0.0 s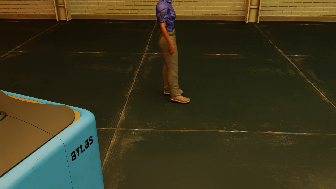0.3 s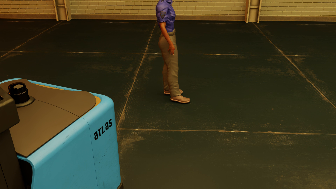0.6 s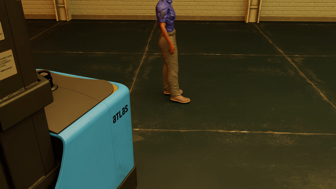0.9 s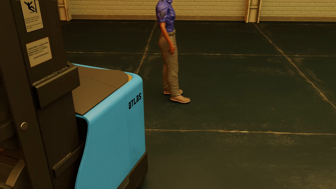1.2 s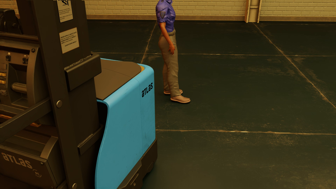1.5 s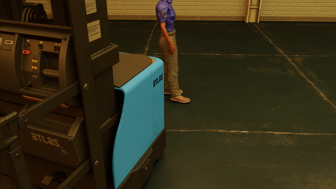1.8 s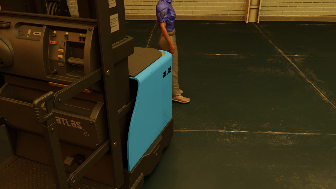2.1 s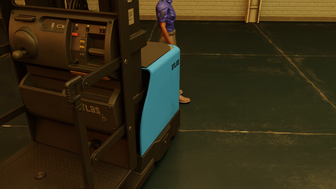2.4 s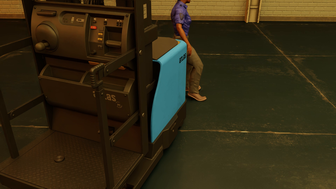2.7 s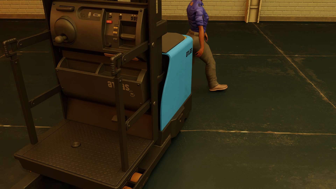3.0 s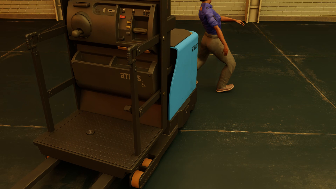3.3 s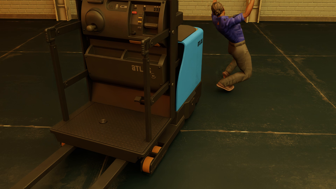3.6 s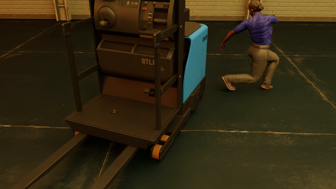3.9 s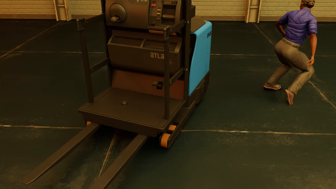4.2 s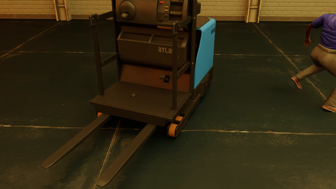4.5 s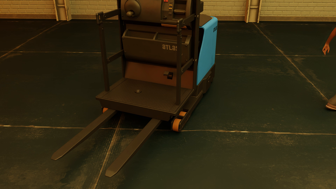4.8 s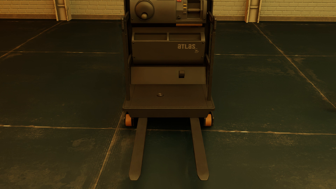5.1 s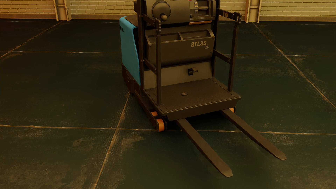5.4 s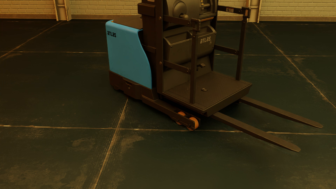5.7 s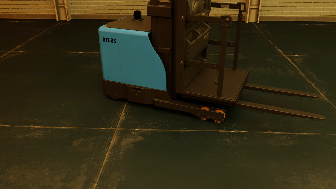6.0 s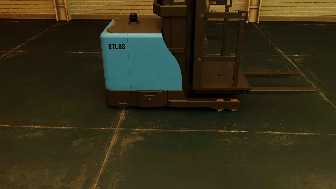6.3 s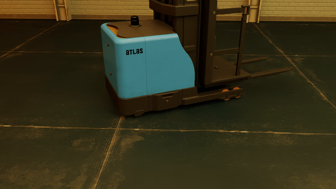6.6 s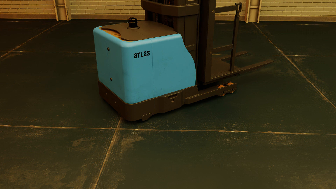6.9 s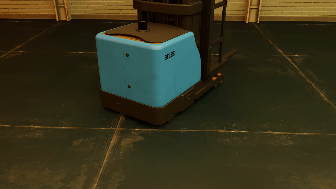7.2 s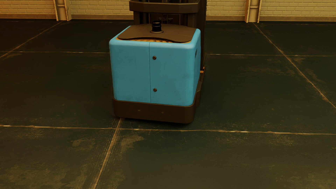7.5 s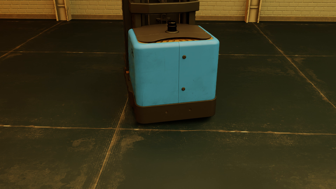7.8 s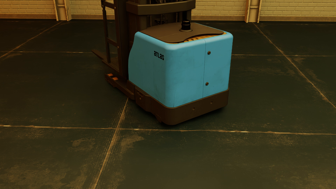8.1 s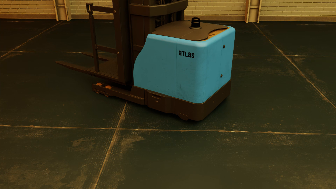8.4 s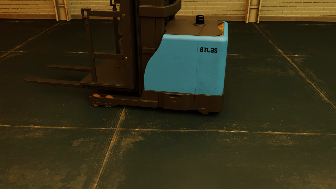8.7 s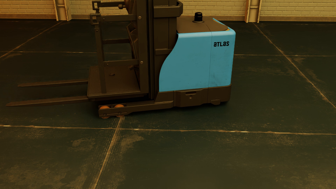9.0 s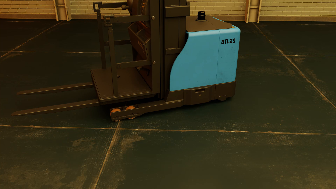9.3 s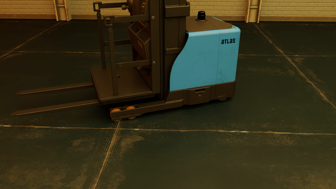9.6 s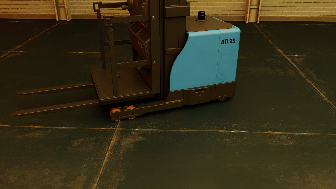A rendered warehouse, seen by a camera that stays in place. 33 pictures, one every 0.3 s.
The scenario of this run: Near miss between a forklift and a person.
